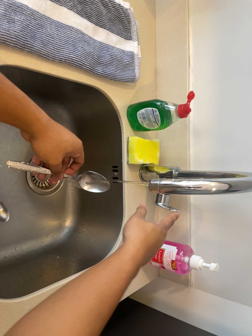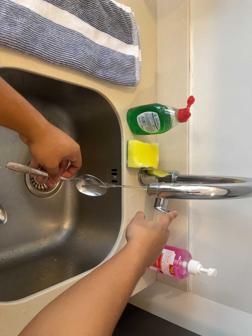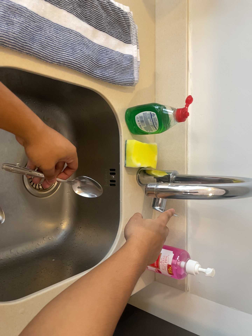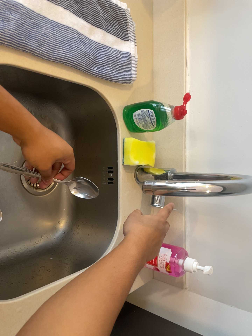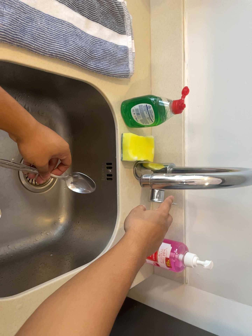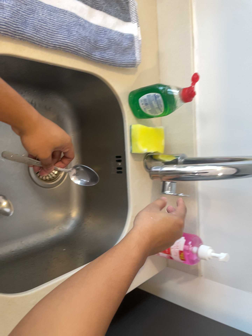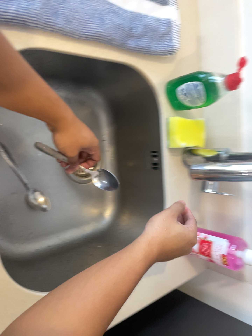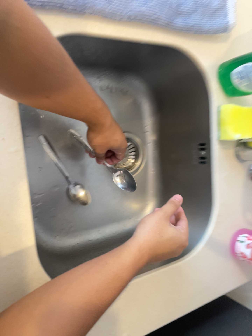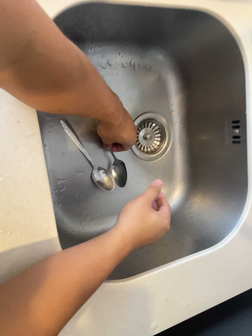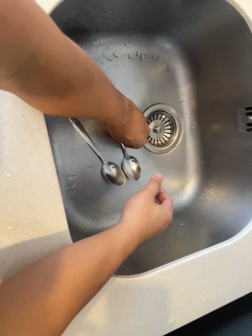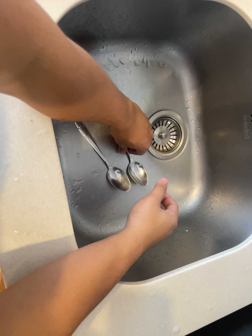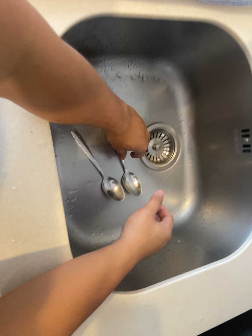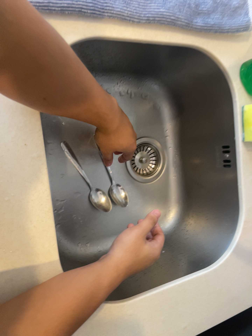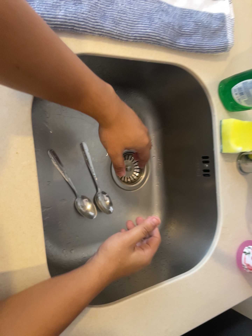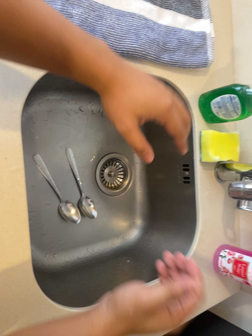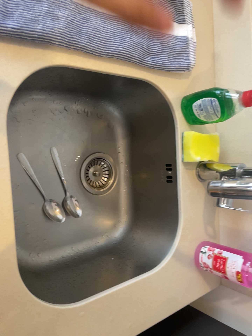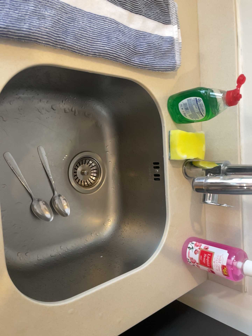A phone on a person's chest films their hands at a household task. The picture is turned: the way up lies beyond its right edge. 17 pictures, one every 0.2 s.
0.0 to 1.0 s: The camera shifts only a little, or ends up much as it began.
1.0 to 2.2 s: The camera pans to its left by about 25 degrees. It travels forward, about 10 cm, so what stands in front looms larger.
2.2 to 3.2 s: The camera swings to its right by about 20 degrees, and the scene slides to the left. It travels backward, about 8 cm, so what stands in front gets smaller.
The film runs backward here.
